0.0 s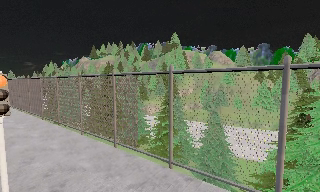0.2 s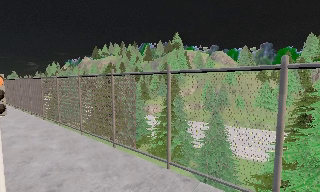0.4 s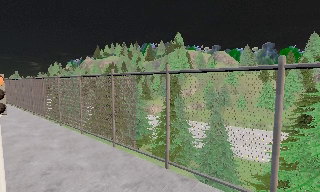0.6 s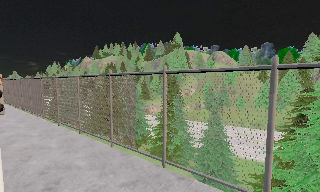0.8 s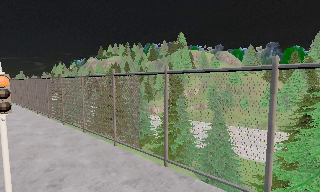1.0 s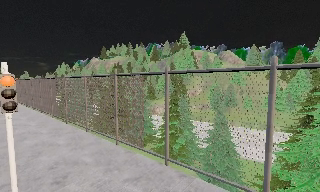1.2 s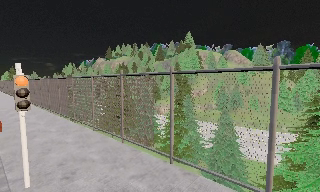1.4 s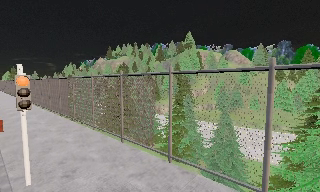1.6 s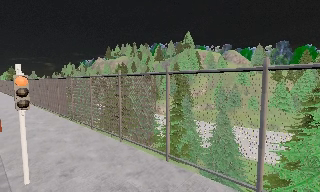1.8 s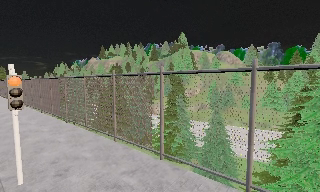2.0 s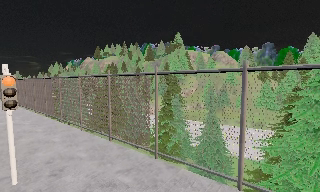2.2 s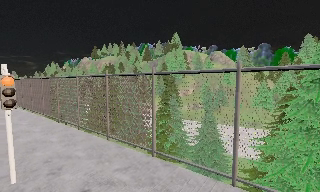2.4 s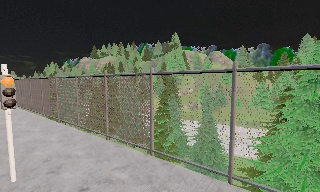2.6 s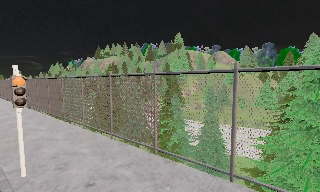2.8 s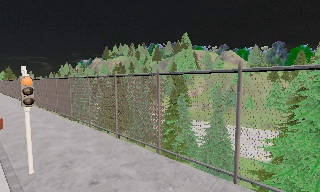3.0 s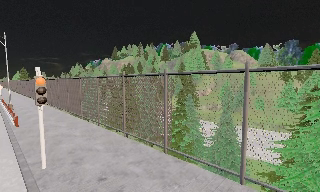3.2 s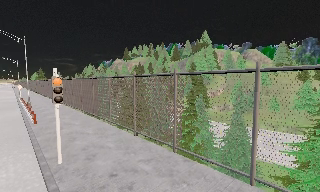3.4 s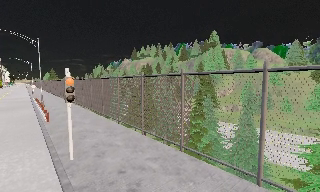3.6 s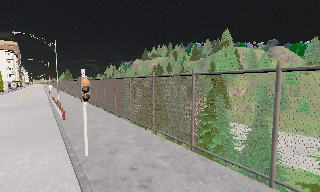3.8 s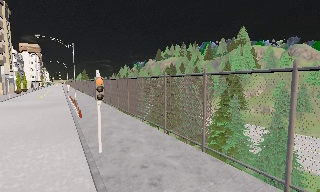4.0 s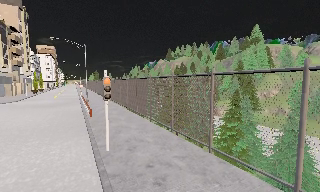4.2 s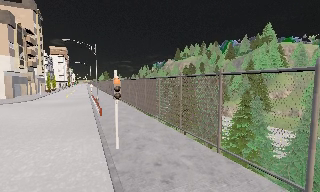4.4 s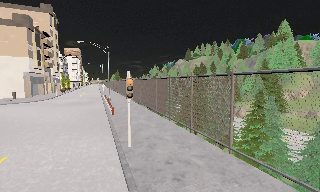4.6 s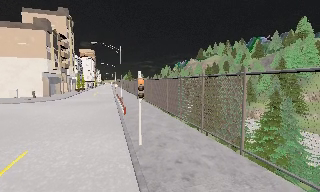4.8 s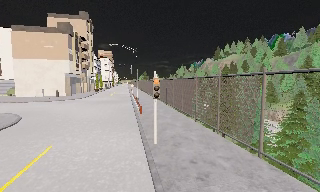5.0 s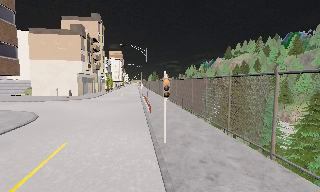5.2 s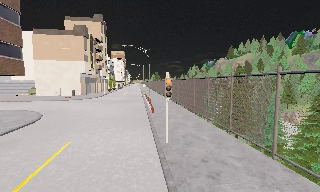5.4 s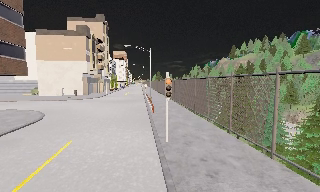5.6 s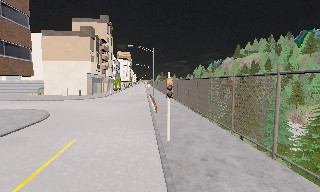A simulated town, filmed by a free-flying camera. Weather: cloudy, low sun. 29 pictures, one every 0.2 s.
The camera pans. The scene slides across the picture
to the right.
The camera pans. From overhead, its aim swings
counterclockwise.
0.0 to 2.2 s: The camera travels backward and to its right, about 1 m, so what stands in front gets smaller.
2.2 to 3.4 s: The camera pans to its left, which is counterclockwise from overhead, by about 15 degrees. It travels backward, about 0.5 m, so what stands in front gets smaller.
3.4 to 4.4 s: The camera pans to its left, which is counterclockwise from overhead, by about 20 degrees.
4.4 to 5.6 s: The camera swings to its left by about 15 degrees, and the scene slides to the right. It travels backward, about 0.5 m, so what stands in front gets smaller.
The film runs backward here.
